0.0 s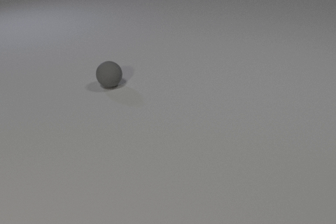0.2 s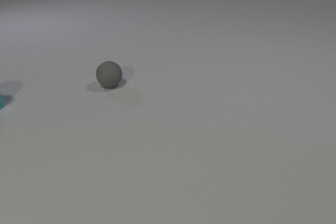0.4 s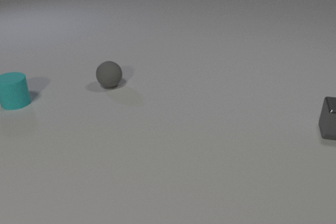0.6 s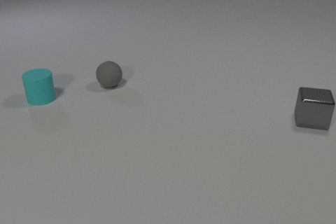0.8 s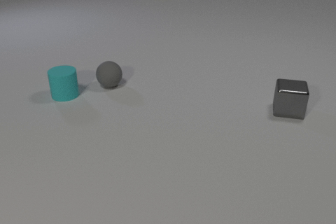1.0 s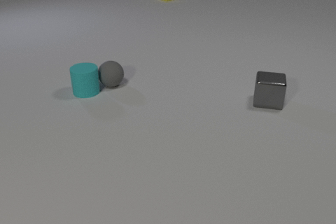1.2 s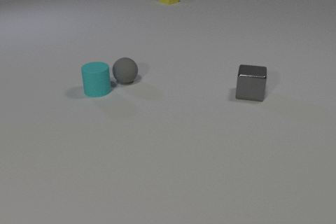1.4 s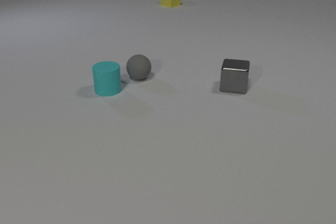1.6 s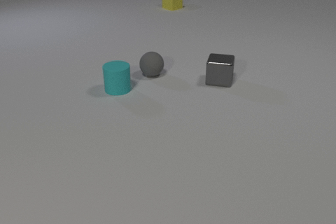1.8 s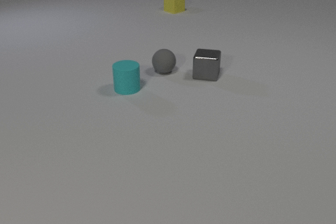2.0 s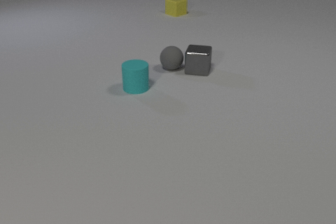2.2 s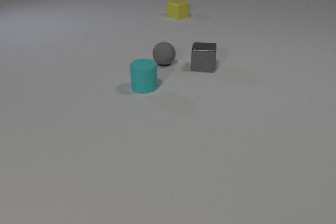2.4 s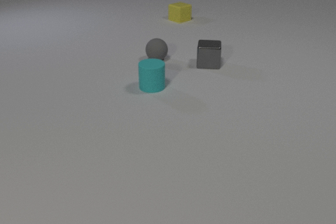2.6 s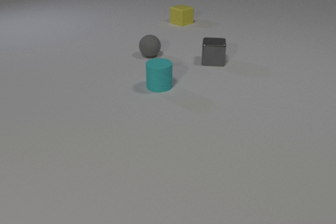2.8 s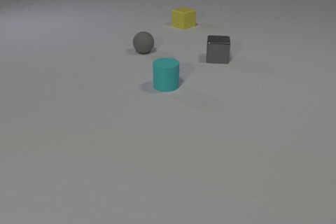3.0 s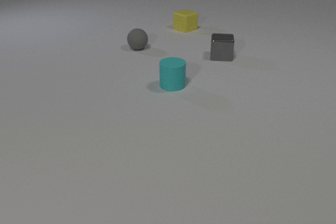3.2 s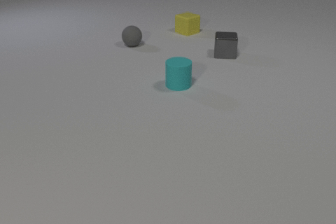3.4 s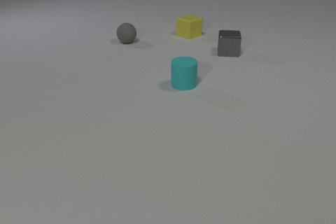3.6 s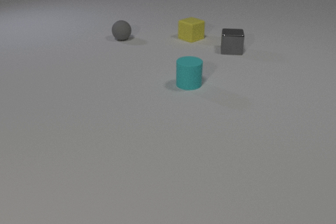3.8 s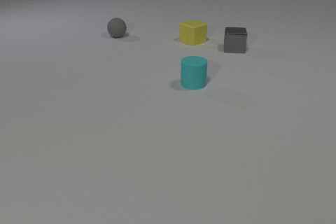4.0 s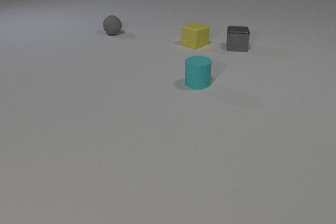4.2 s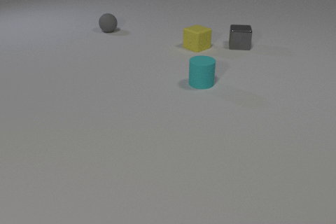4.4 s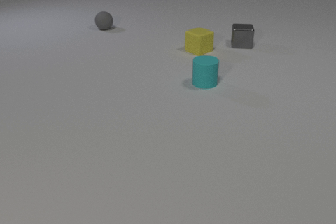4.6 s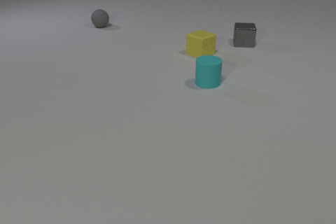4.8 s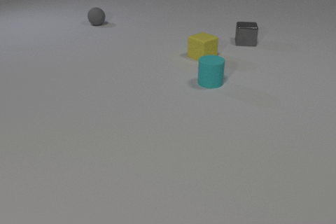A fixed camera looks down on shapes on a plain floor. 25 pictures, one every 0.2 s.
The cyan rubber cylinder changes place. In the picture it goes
to the right.
The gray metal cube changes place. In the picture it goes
away from the camera.
0.0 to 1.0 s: The cyan rubber cylinder comes in at the left edge, slides to the right. The yellow rubber cube comes in at the top edge, slides toward the camera. The gray metal cube comes in at the right edge, slides to the left and away from the camera. The cyan rubber cylinder and the gray rubber sphere collide.
1.0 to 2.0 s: The cyan rubber cylinder slides to the right. The gray rubber sphere rolls to the right and away from the camera. The yellow rubber cube slides toward the camera. The gray metal cube slides to the left and away from the camera. The gray rubber sphere and the gray metal cube collide.
2.0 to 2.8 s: The cyan rubber cylinder slides to the right. The gray rubber sphere rolls away from the camera and to the left. The yellow rubber cube slides toward the camera. The gray metal cube slides away from the camera and to the right.
2.8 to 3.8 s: The cyan rubber cylinder slides to the right. The gray rubber sphere rolls away from the camera and to the left. The yellow rubber cube slides toward the camera. The gray metal cube slides away from the camera and to the right.
3.8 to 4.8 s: The cyan rubber cylinder slides to the right. The gray rubber sphere rolls away from the camera and to the left. The yellow rubber cube slides toward the camera. The gray metal cube slides away from the camera and to the right.
What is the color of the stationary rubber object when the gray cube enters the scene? gray.
What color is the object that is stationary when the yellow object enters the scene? gray.
Are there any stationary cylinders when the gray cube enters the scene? no.
